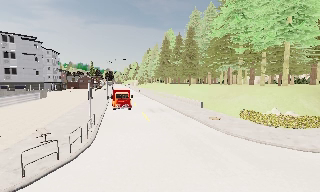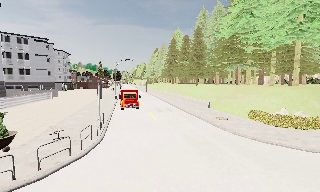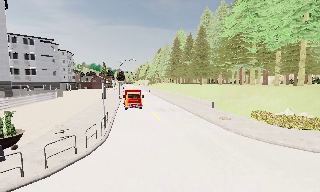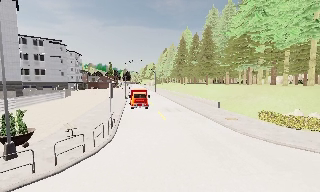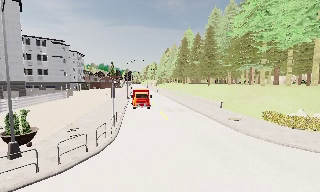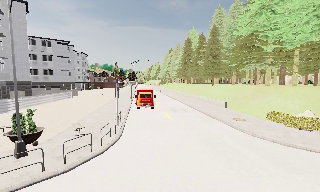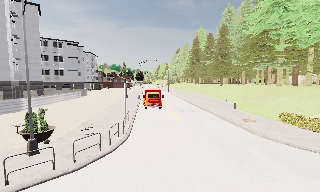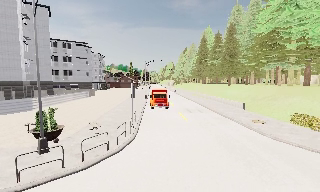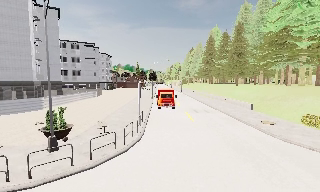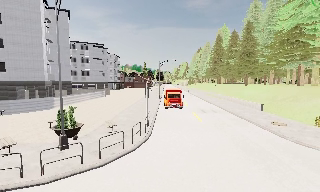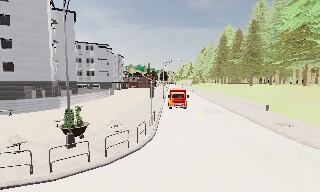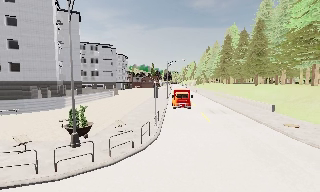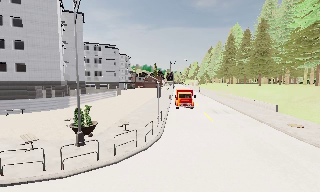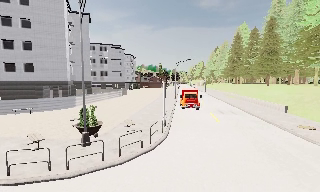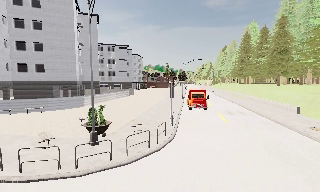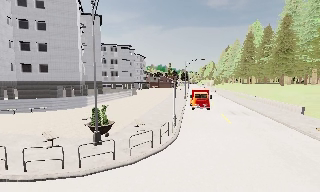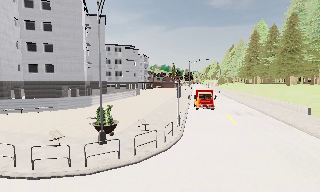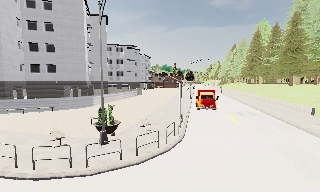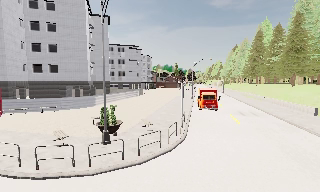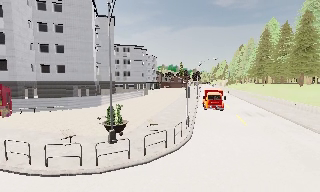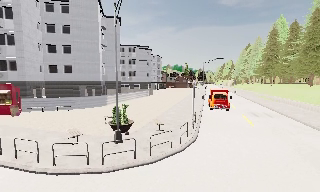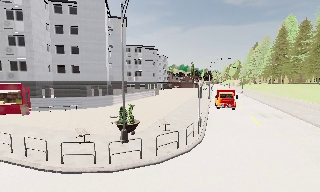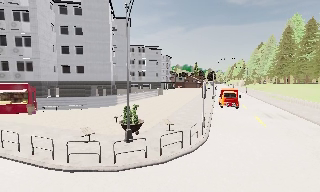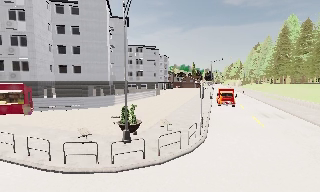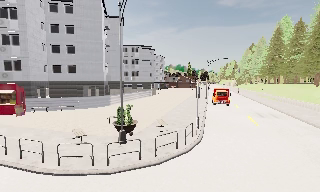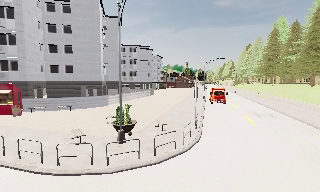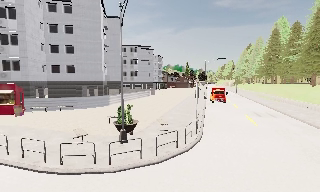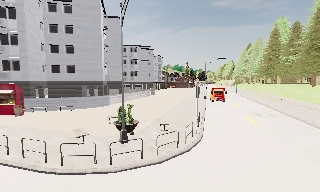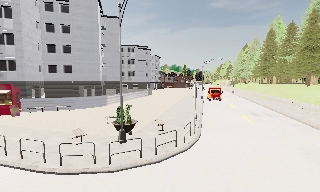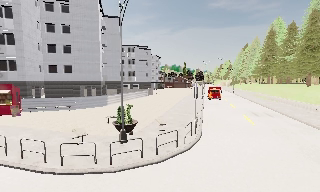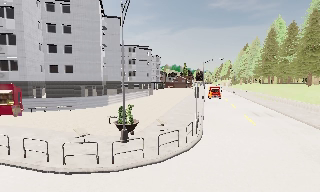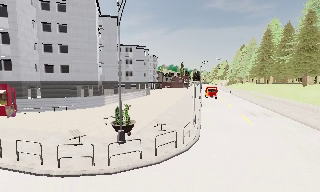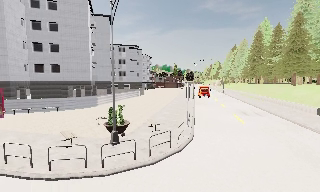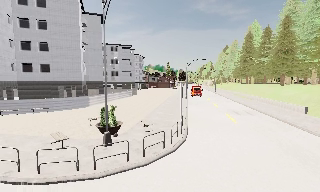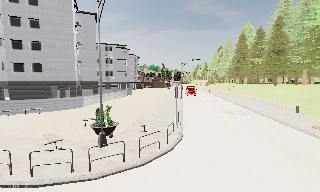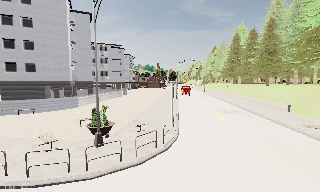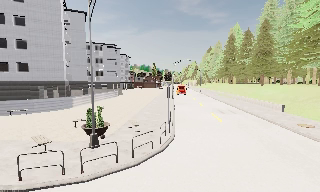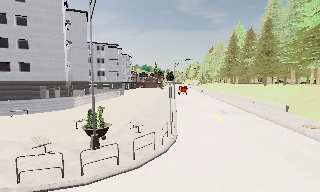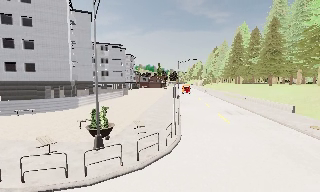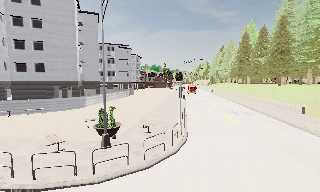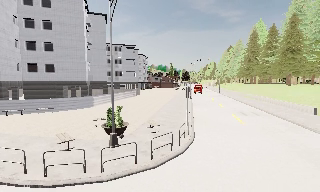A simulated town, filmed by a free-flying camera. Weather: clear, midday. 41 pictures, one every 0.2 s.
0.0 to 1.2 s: The camera pans to its left, which is counterclockwise from overhead, by about 10 degrees.
1.2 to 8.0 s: The camera swings to its left by about 15 degrees, and the scene slides to the right. It travels to its left, about 1.5 m, so close, fixed things drift to the right.
The film runs backward here.
